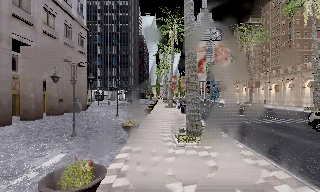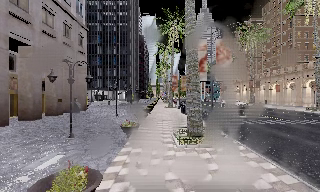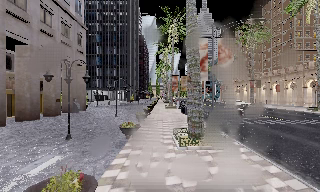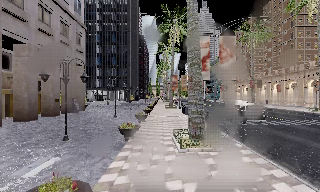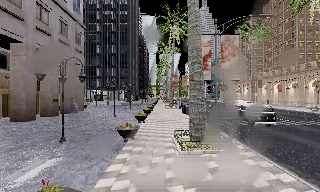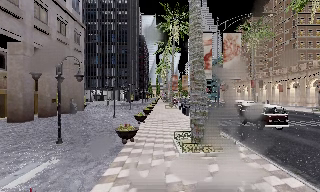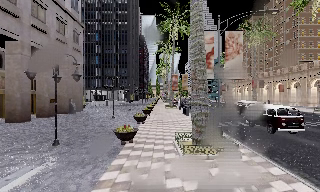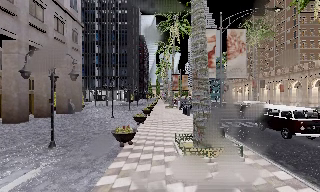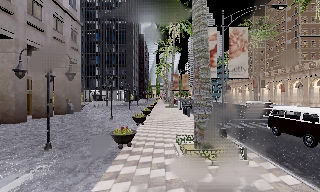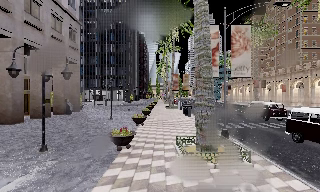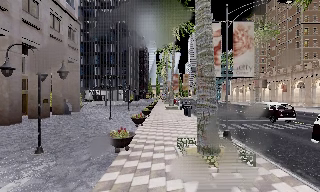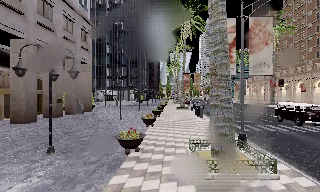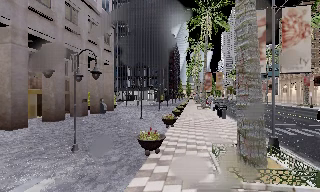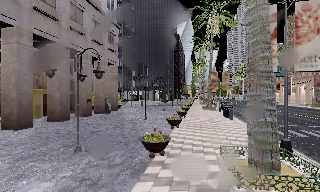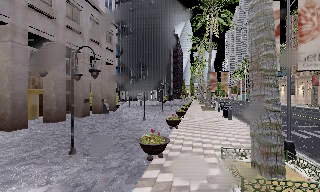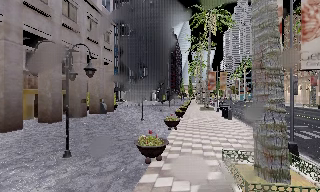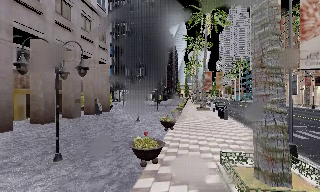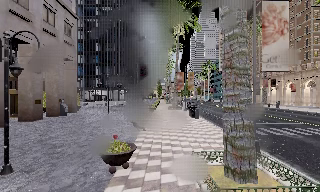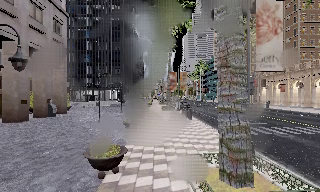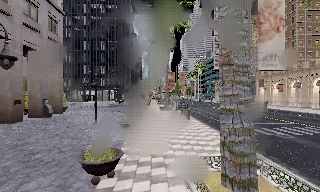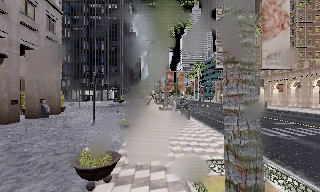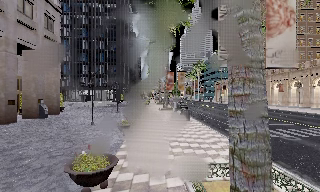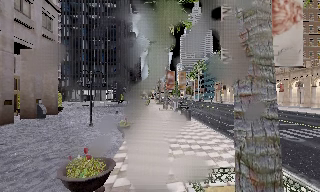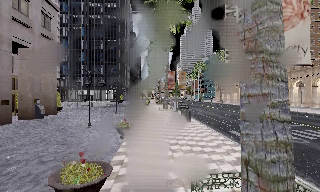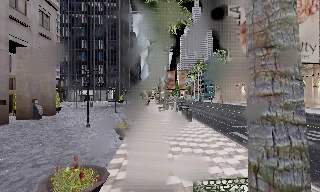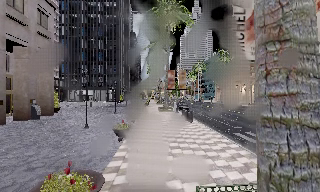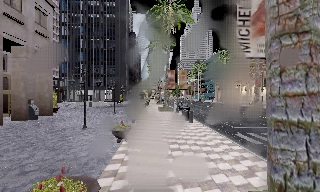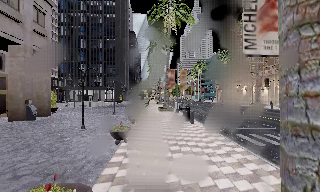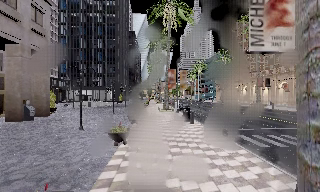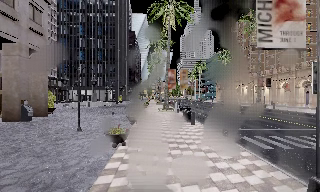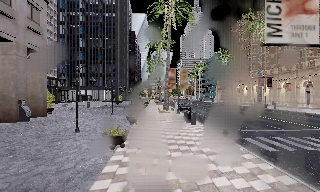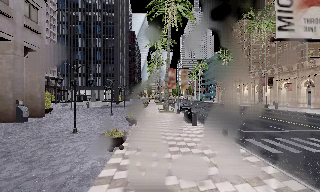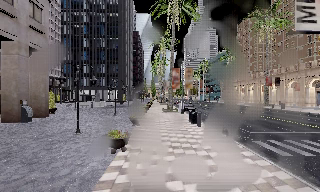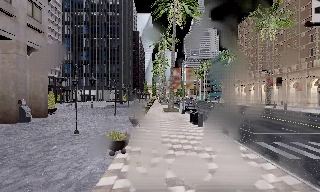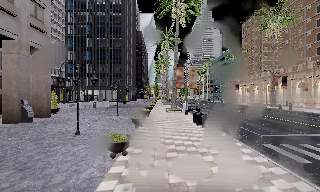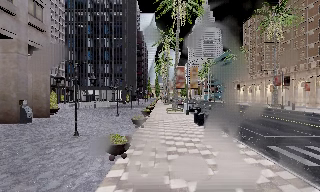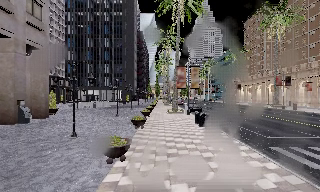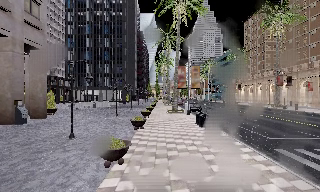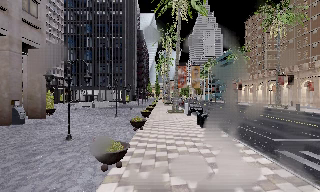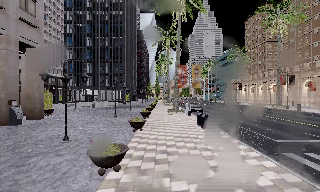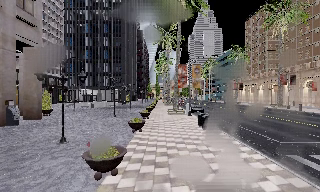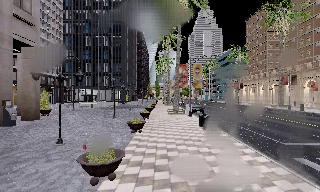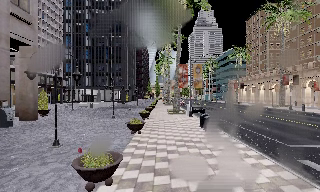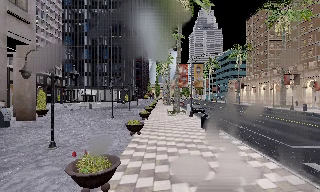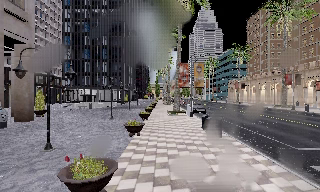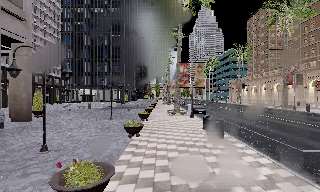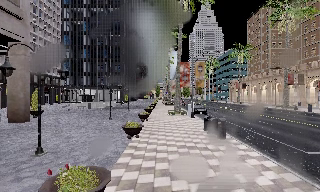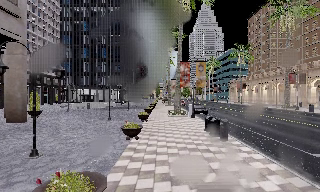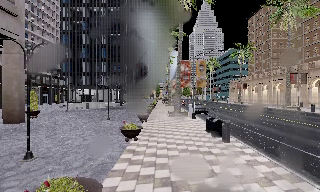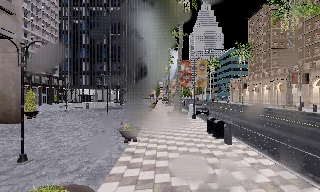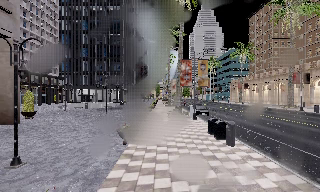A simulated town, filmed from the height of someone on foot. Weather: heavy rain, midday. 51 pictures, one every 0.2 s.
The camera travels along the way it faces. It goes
forward.
0.0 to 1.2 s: The camera travels forward, about 1.5 m, so what stands in front looms larger.
1.2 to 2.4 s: The scene slides to the right, as the camera pans about 10 degrees to its left. It travels forward, about 1.5 m, so what stands in front looms larger.
2.4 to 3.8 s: The scene slides to the left, as the camera pans about 15 degrees to its right. It travels forward, about 2 m, so what stands in front looms larger.
3.8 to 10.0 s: The camera travels forward, about 9 m, so what stands in front looms larger.
The film runs forward here.
